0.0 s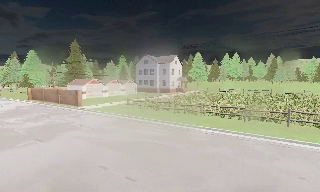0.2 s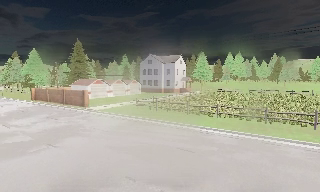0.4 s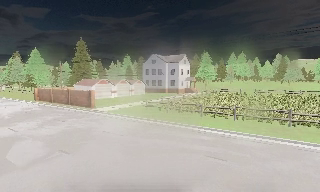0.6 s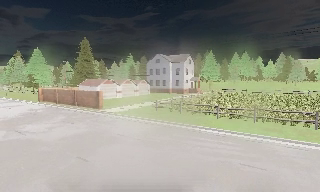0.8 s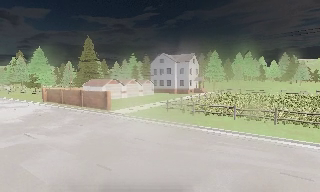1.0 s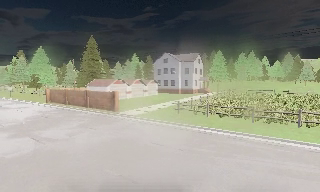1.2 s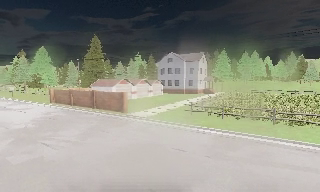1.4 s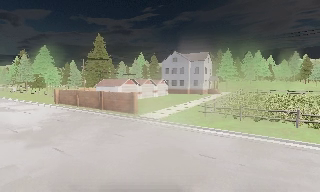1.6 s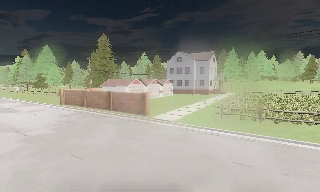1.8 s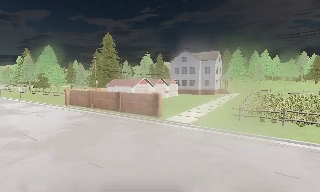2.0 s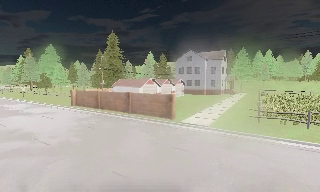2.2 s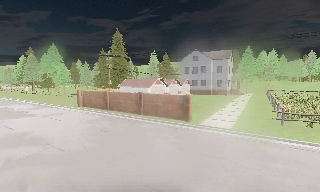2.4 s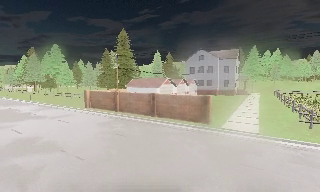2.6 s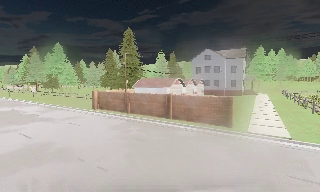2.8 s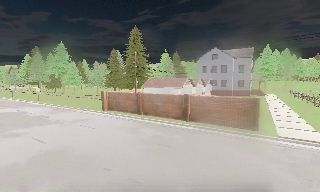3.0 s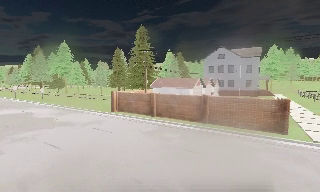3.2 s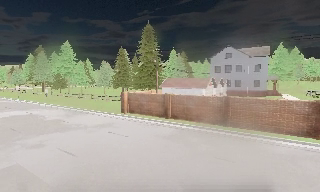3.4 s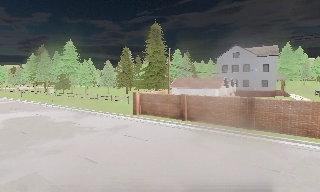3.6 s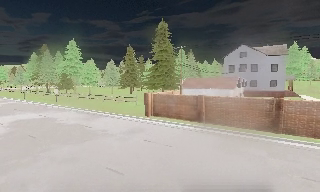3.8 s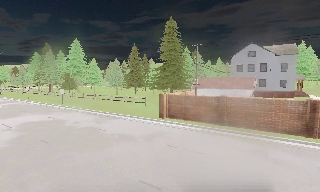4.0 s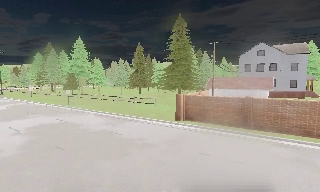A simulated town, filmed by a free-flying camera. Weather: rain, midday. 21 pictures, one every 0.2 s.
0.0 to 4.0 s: The camera travels to its left and forward, about 30 m, so close, fixed things drift to the right.
The film runs forward here.
